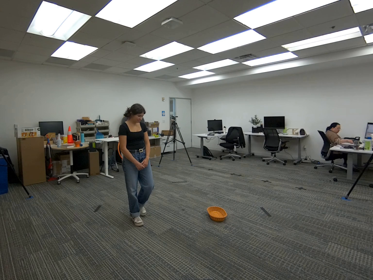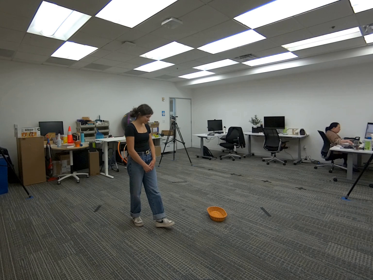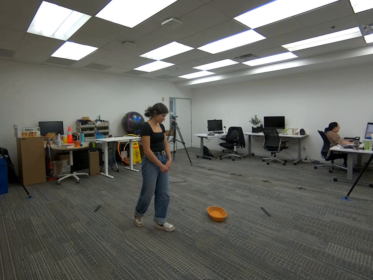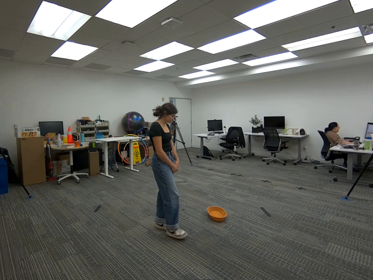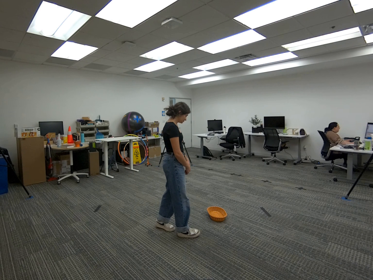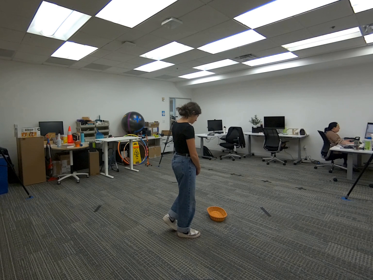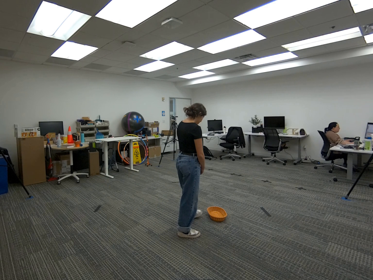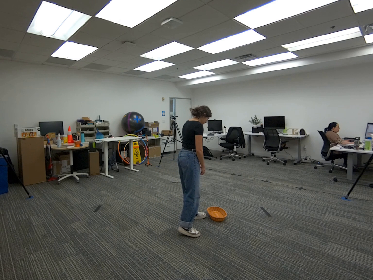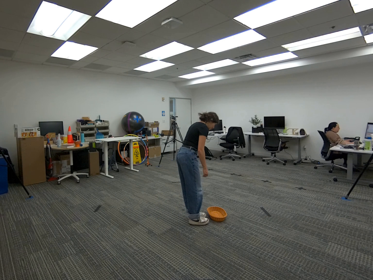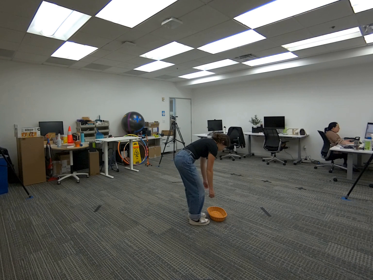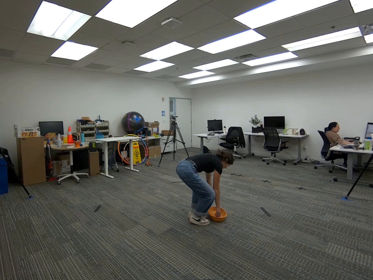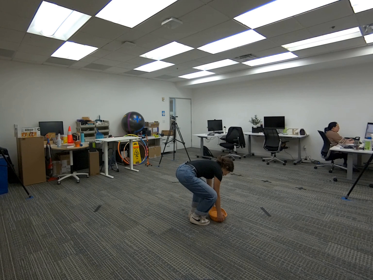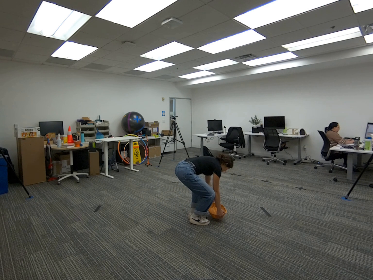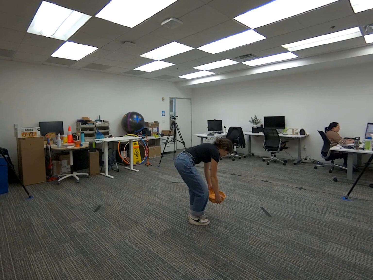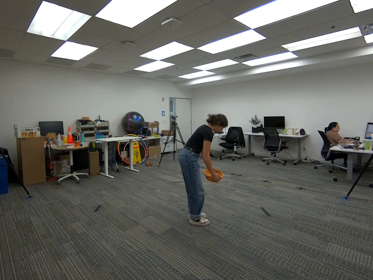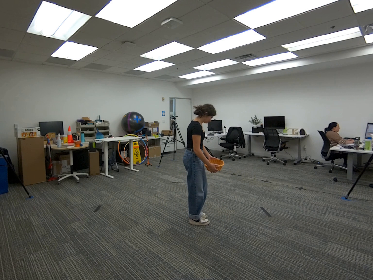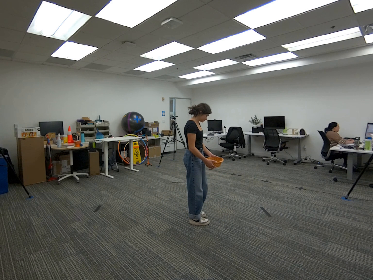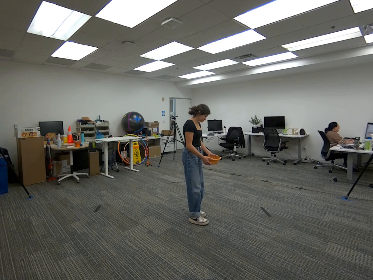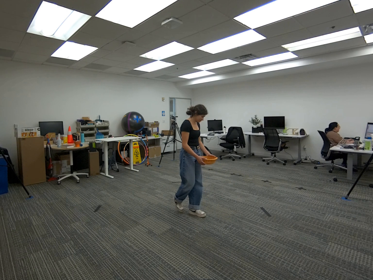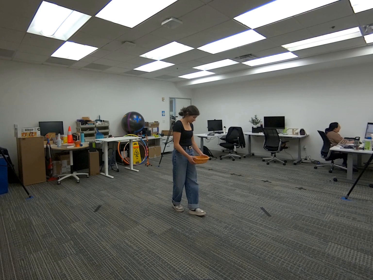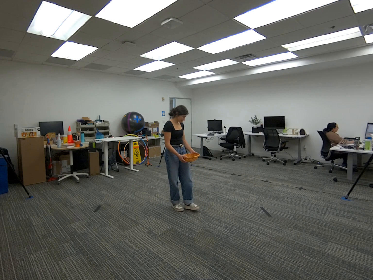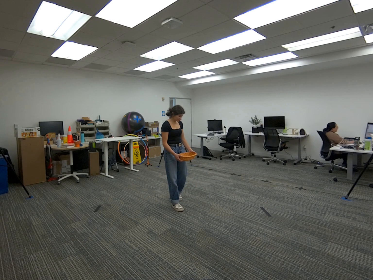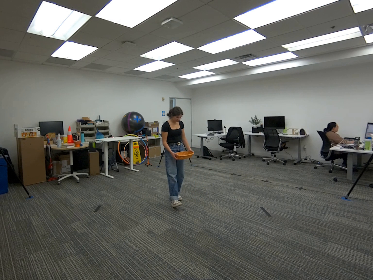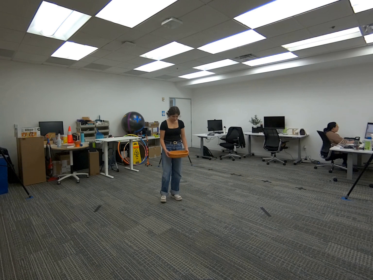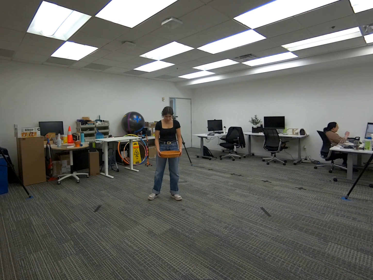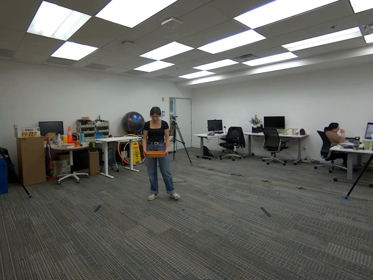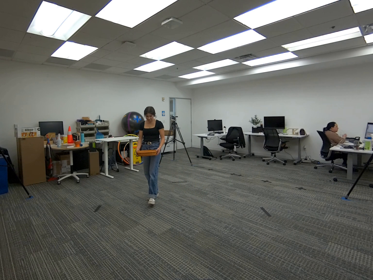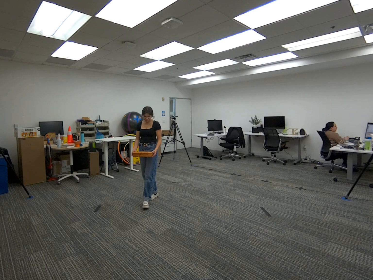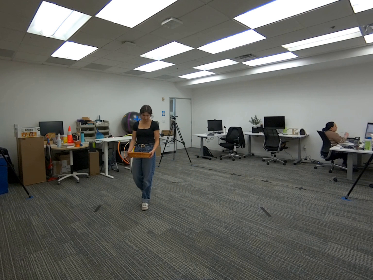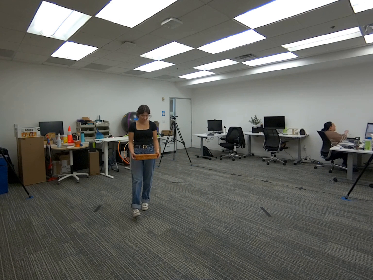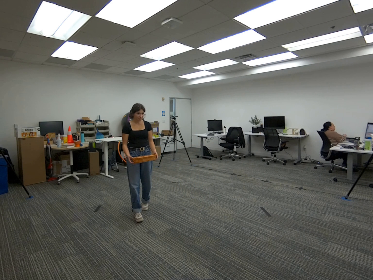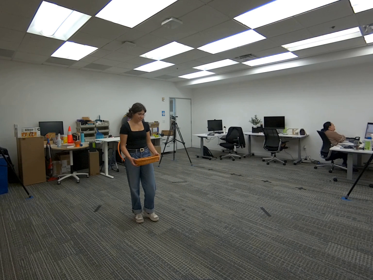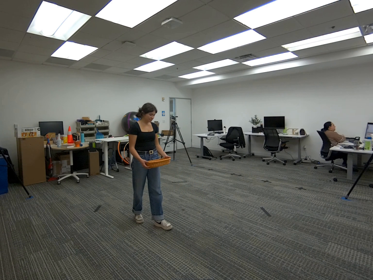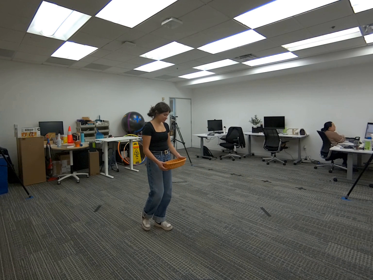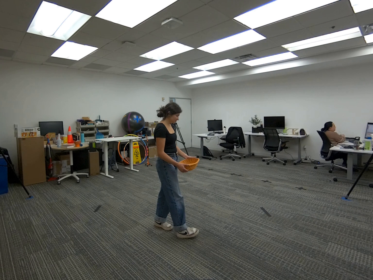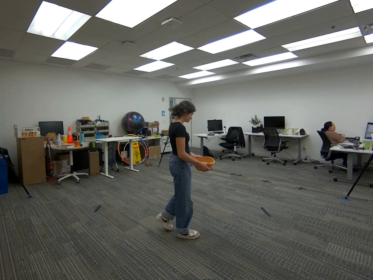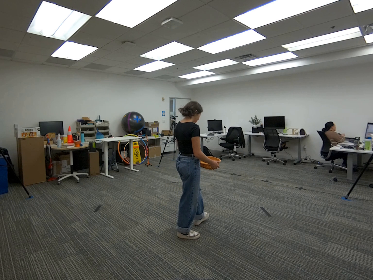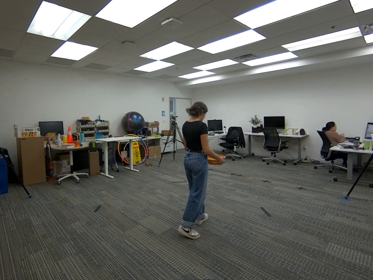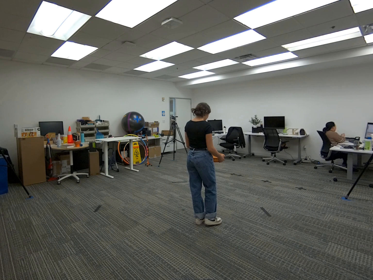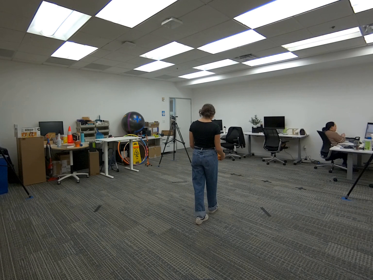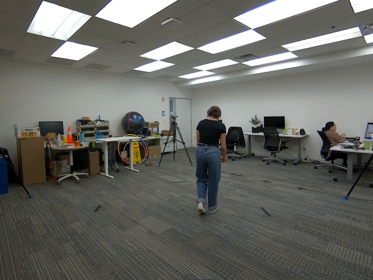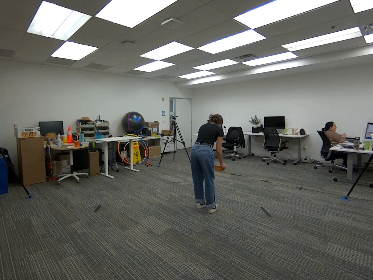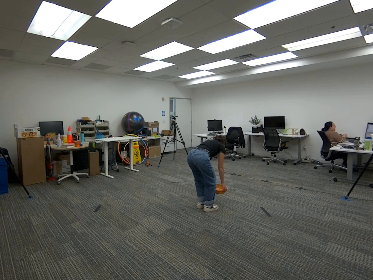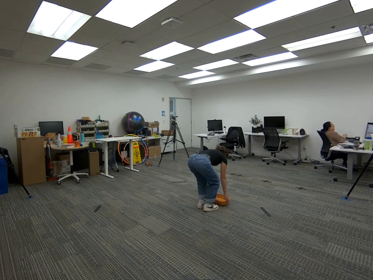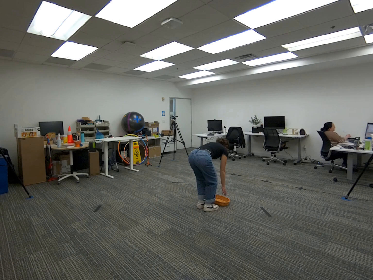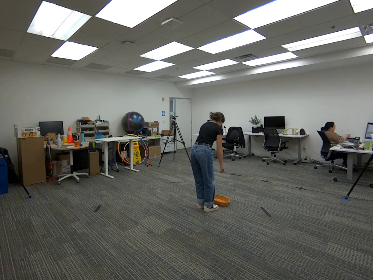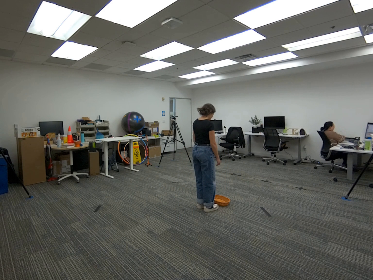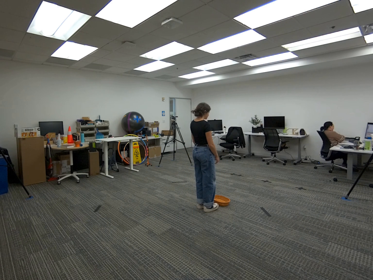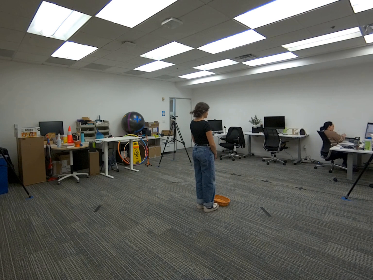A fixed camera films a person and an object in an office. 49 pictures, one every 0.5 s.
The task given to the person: Walk to the woven basket from the ground and use your both hands to pick up the basket and place it on the ground.
